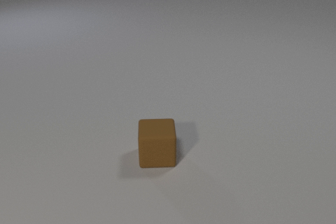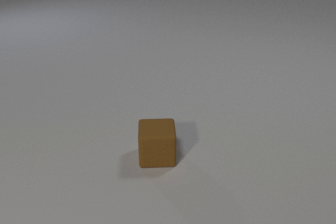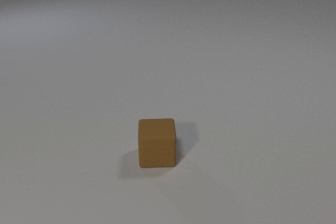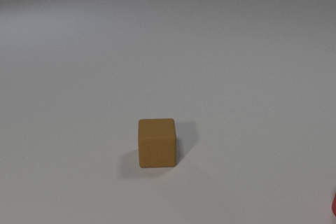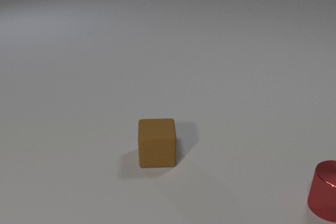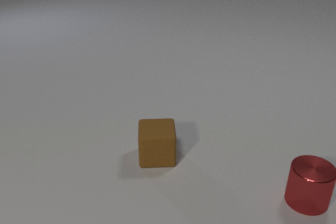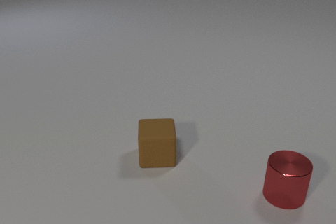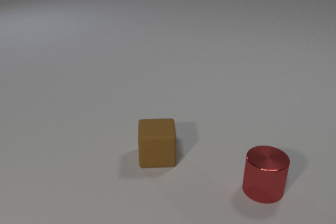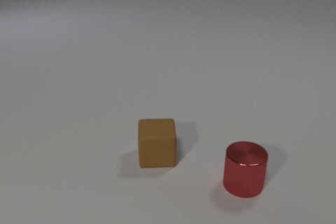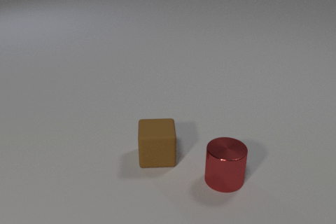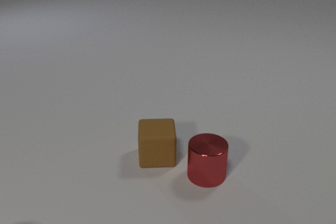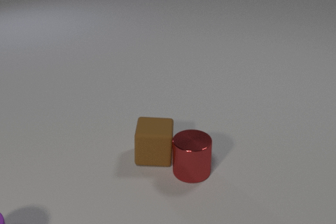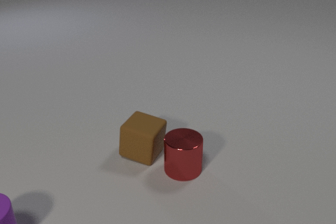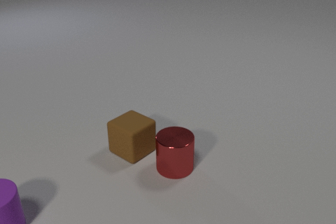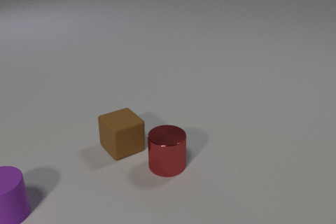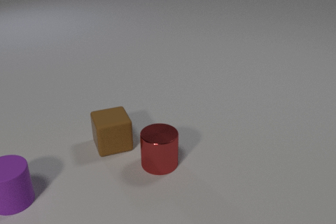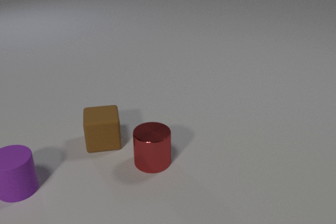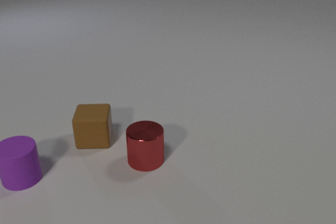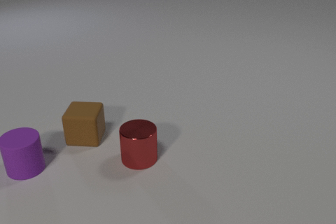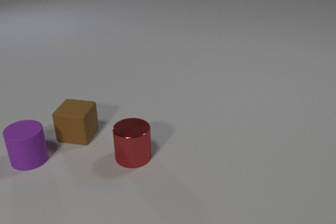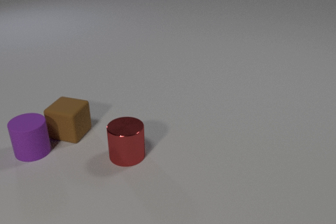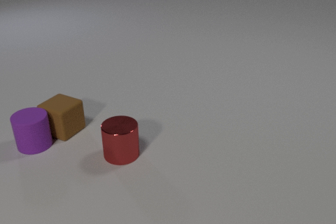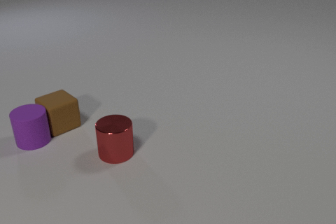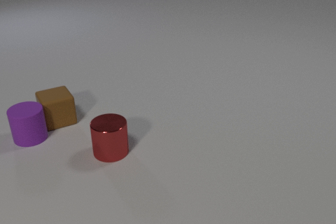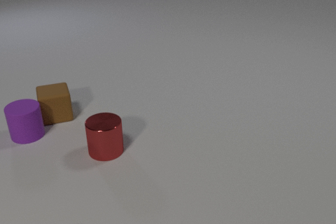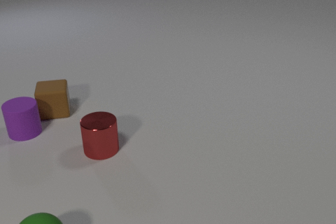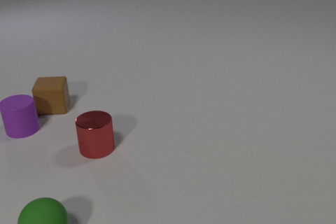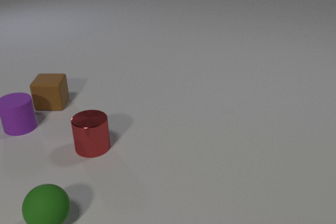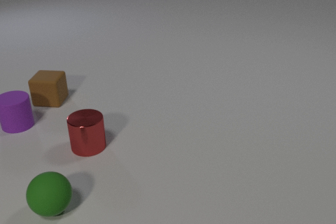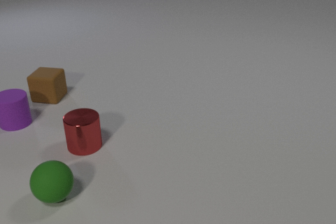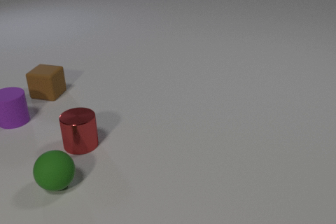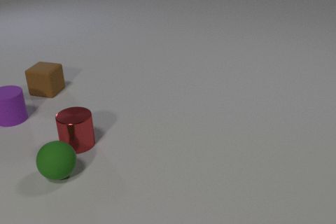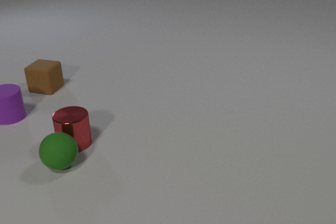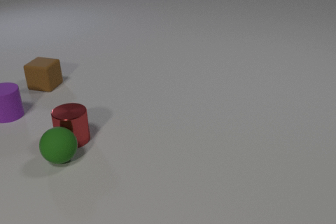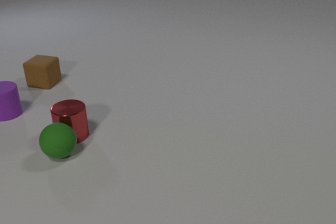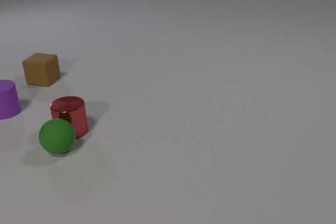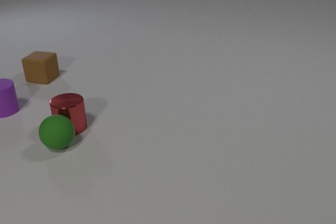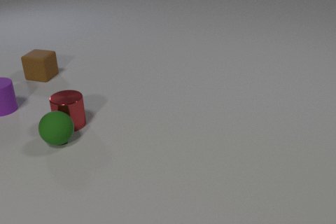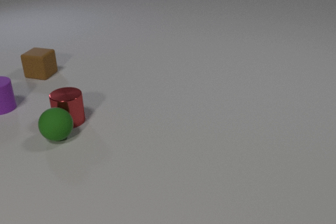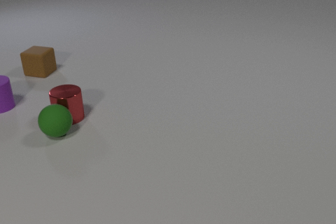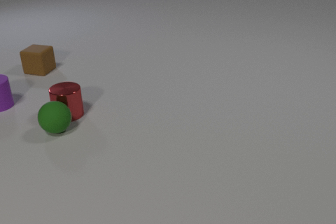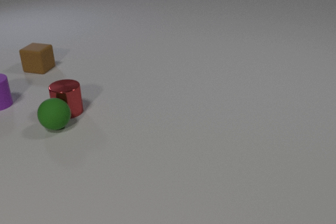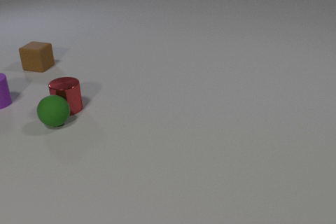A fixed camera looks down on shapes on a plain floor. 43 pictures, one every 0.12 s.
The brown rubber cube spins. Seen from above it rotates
clockwise.
The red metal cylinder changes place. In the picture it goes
to the left.
0.00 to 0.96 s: The red metal cylinder comes in at the right edge, slides to the left.
0.96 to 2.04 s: The red metal cylinder slides to the left. The brown rubber cube slides to the left and away from the camera, spins clockwise seen from above by about 90 degrees, its near face sliding to the left. The purple rubber cylinder comes in at the bottom edge, slides away from the camera. The red metal cylinder and the brown rubber cube collide.
2.04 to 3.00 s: The red metal cylinder slides to the left and away from the camera. The brown rubber cube slides away from the camera and to the left, spins clockwise seen from above by about 75 degrees, its near face sliding to the left. The purple rubber cylinder slides away from the camera. The green rubber sphere comes in at the bottom edge, rolls away from the camera. The brown rubber cube and the purple rubber cylinder collide.
3.00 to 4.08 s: The red metal cylinder slides away from the camera and to the left. The brown rubber cube slides away from the camera, spins so that its near face slides to the left, clockwise seen from above. The purple rubber cylinder slides away from the camera. The green rubber sphere rolls away from the camera. The red metal cylinder and the green rubber sphere collide.
4.08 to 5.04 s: The red metal cylinder slides away from the camera. The brown rubber cube slides away from the camera. The purple rubber cylinder slides away from the camera. The green rubber sphere rolls away from the camera.
What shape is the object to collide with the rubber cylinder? cube.
Are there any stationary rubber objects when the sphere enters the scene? no.
Are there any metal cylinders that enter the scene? yes.
